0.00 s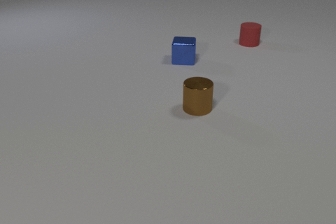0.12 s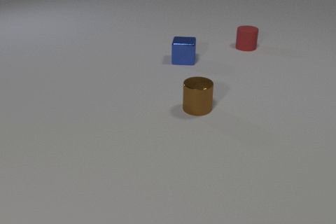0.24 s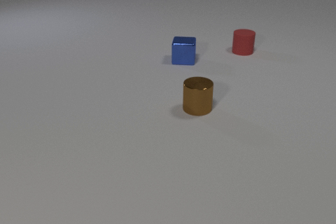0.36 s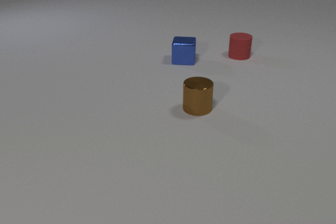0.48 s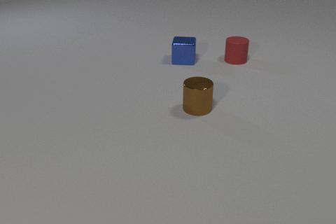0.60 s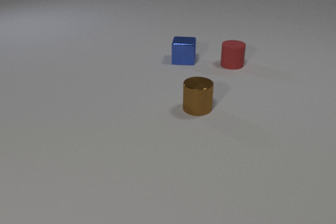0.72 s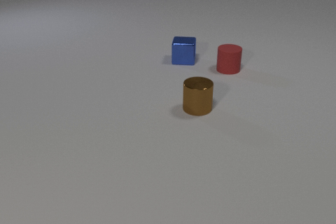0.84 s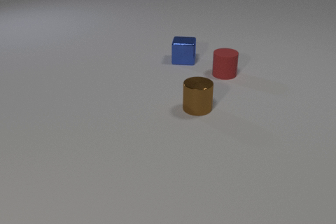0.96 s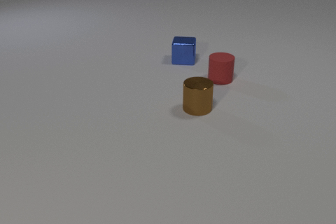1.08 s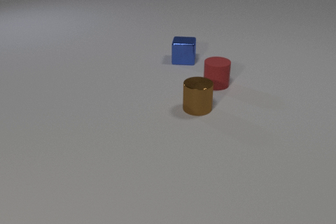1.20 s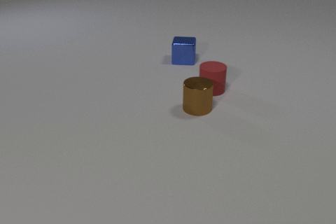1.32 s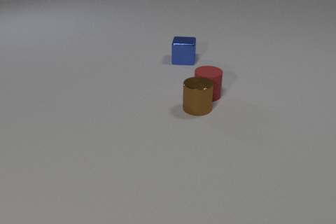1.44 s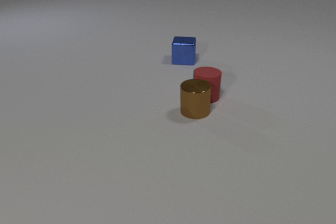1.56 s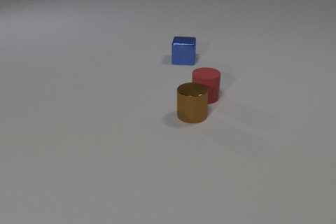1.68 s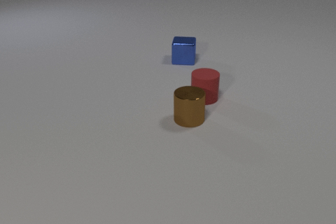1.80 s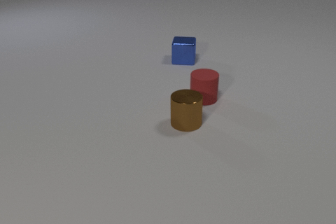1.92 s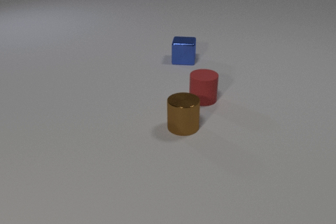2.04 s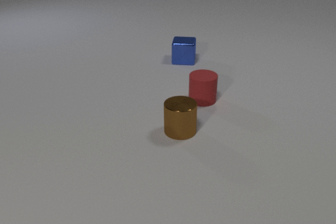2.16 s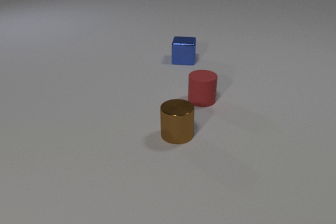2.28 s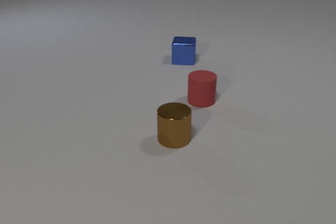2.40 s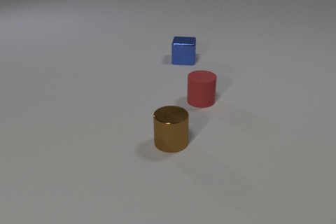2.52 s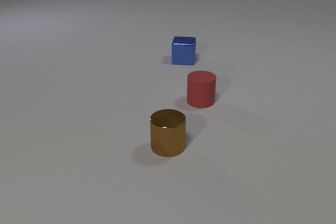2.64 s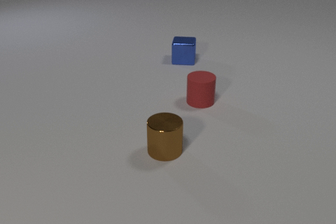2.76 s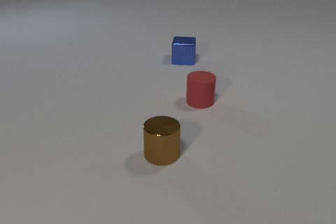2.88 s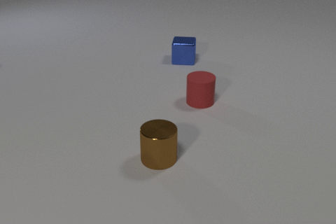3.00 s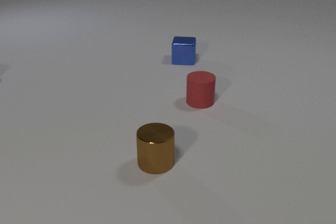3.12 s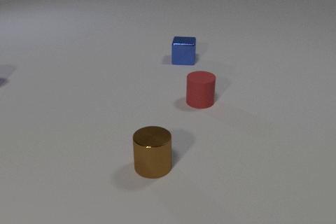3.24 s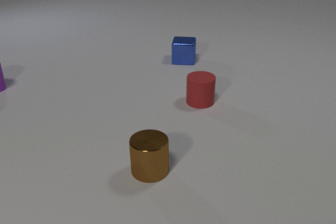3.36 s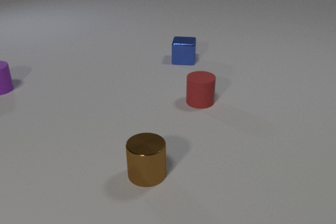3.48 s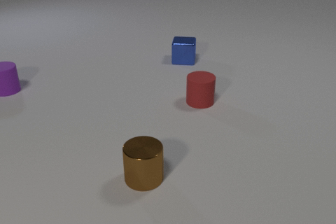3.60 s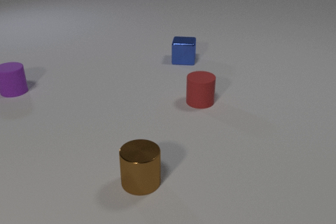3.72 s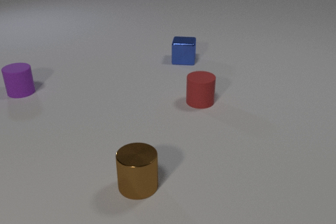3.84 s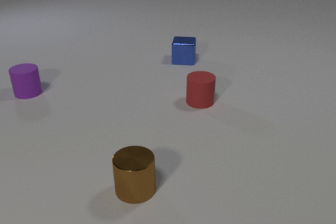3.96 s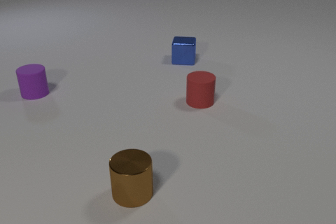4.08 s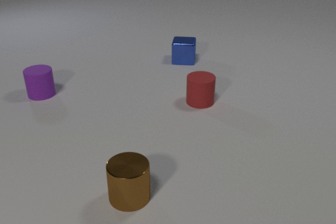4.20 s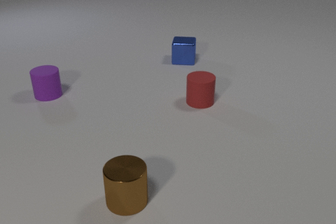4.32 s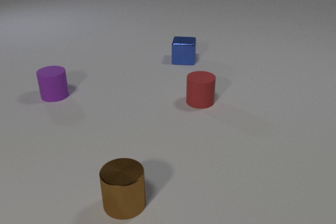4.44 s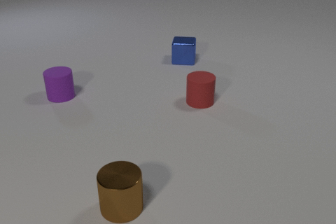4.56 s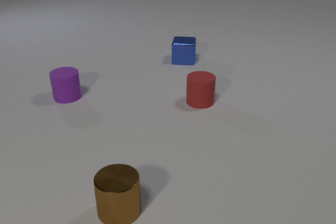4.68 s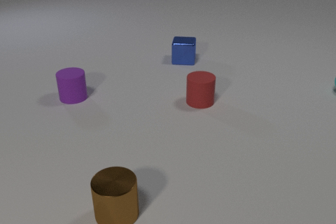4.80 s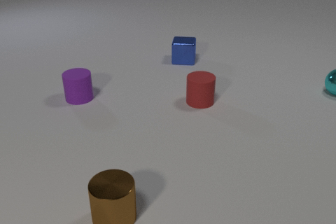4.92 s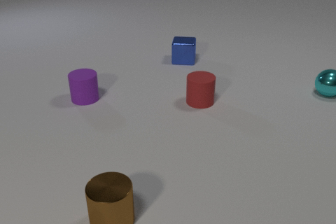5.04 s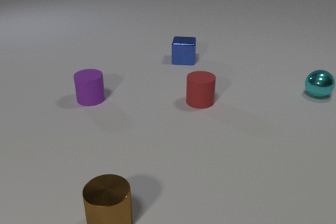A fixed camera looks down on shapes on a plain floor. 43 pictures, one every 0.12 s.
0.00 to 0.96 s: The red rubber cylinder slides toward the camera.
0.96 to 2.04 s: The red rubber cylinder slides toward the camera. The brown metal cylinder slides toward the camera. The red rubber cylinder and the brown metal cylinder collide.
2.04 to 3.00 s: The brown metal cylinder slides toward the camera and to the left.
3.00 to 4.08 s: The brown metal cylinder slides toward the camera and to the left. The purple rubber cylinder comes in at the left edge, slides to the right and toward the camera.
4.08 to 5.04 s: The brown metal cylinder slides toward the camera and to the left. The cyan metal sphere comes in at the right edge, rolls to the left and toward the camera. The purple rubber cylinder slides to the right and toward the camera.
What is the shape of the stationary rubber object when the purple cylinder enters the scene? cylinder.
Are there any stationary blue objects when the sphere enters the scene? yes.
What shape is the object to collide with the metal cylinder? cylinder.
